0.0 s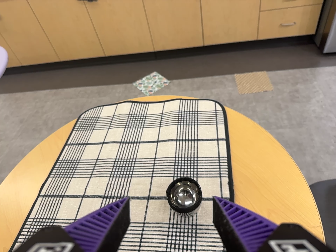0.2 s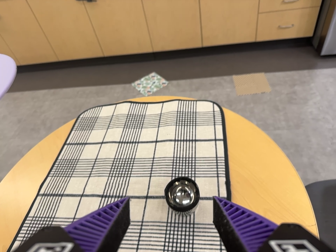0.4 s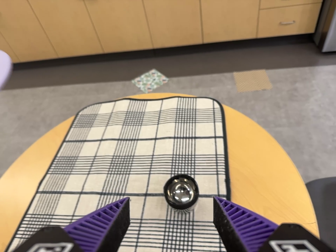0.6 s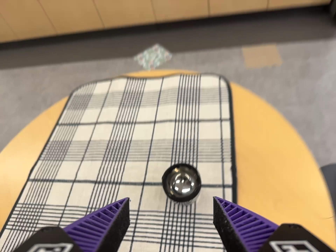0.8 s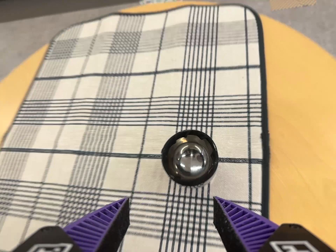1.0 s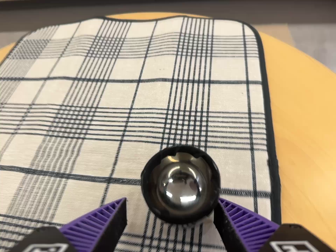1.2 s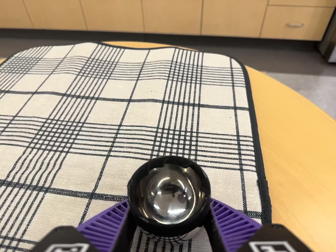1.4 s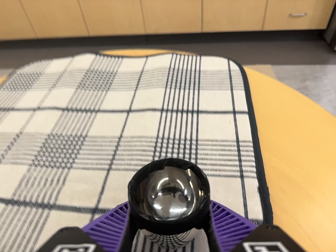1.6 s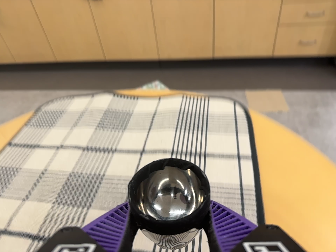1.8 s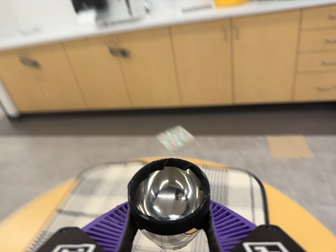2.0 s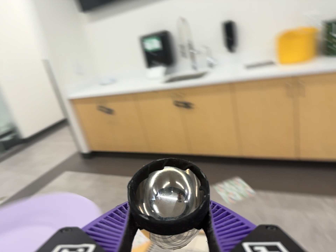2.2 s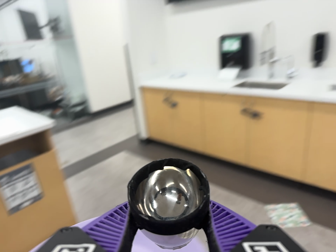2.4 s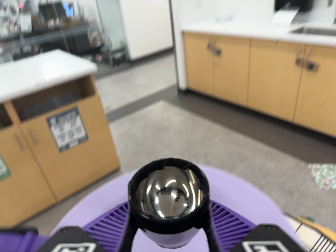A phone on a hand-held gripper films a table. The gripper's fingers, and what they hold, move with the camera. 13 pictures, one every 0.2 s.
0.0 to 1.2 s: The camera travels forward, about 28 cm, so what stands in front looms larger.
1.2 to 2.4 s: The camera swings to its left by about 45 degrees, and the scene slides to the right. It travels toward the top of its view, to its left and backward, about 38 cm, so close, fixed things drift downward. It rolls about its line of sight by about 15 degrees, and the scene rotates clockwise.
The film runs backward here.
